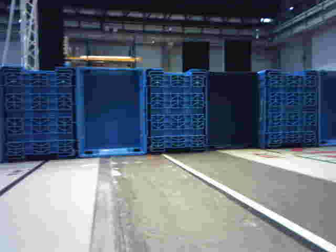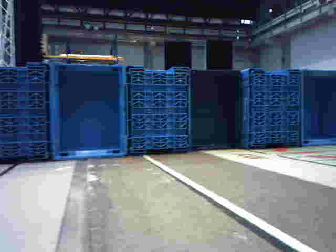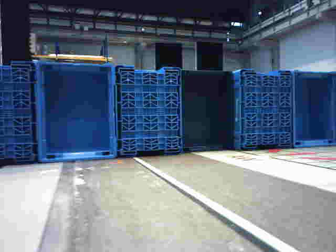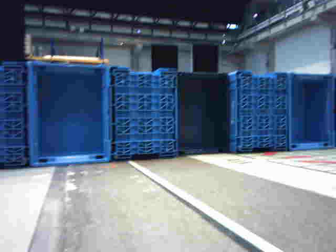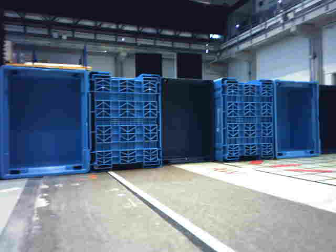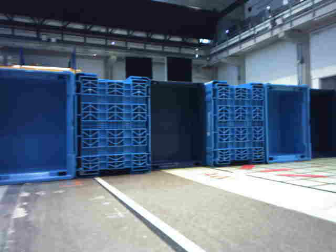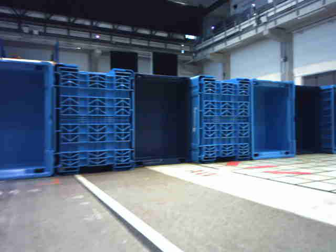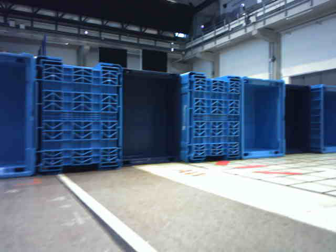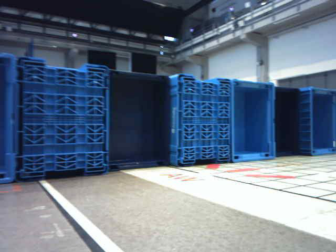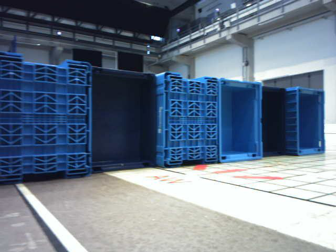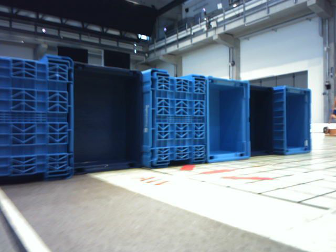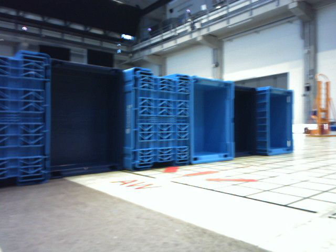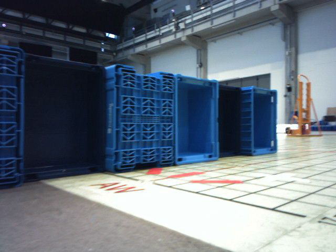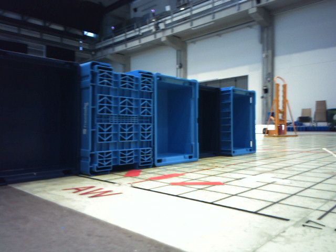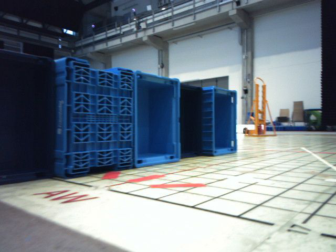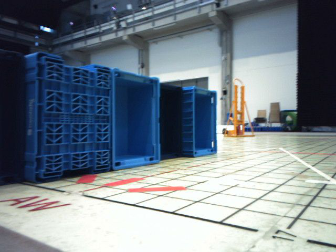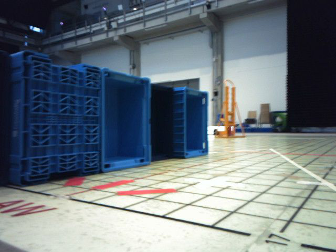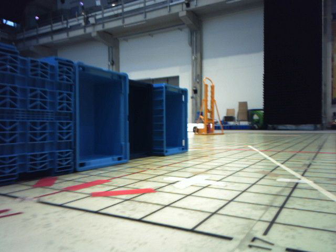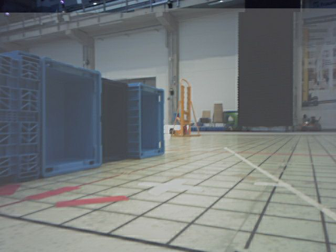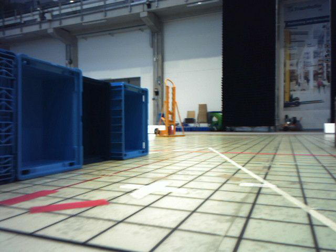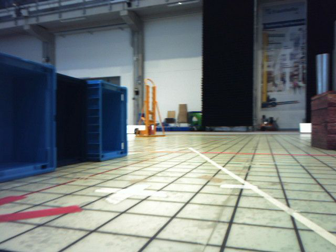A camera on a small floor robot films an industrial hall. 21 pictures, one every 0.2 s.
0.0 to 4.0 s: The camera pans to its right, which is clockwise from overhead, by about 60 degrees. It travels forward, about 0.8 m.
The film runs forward here.
